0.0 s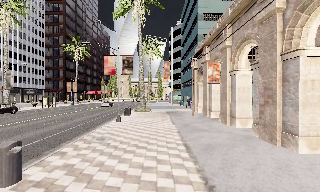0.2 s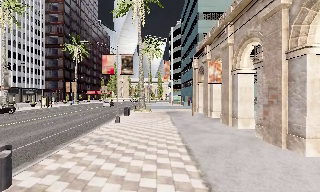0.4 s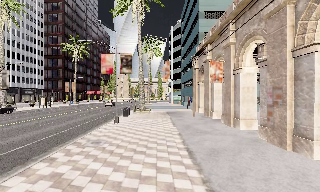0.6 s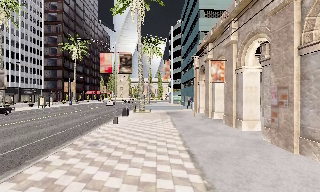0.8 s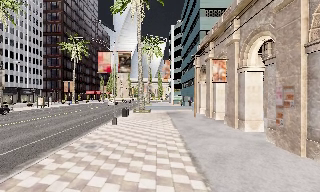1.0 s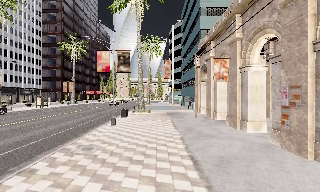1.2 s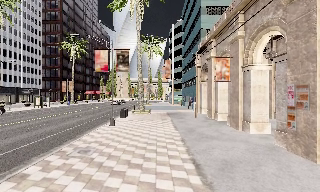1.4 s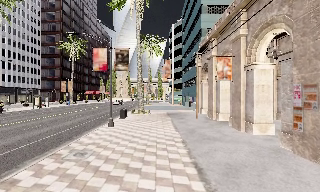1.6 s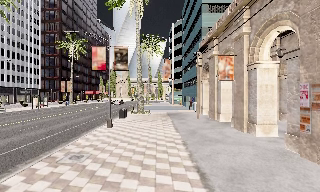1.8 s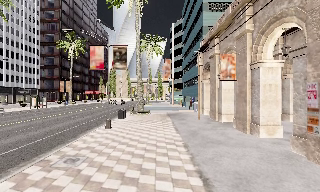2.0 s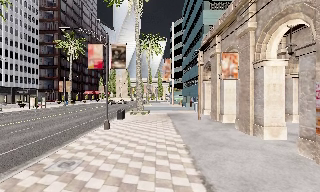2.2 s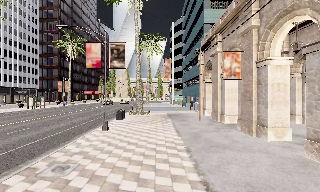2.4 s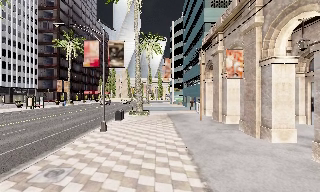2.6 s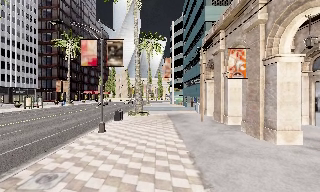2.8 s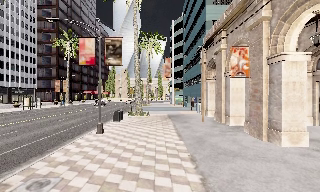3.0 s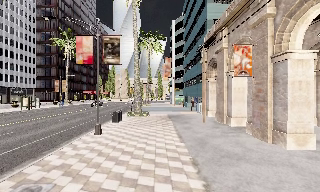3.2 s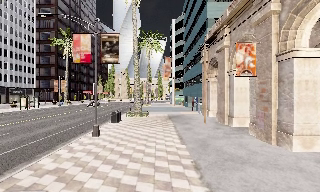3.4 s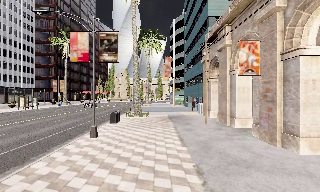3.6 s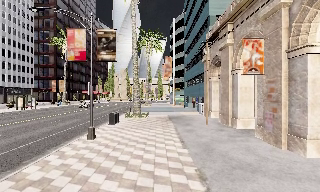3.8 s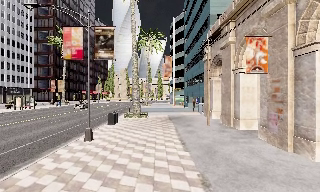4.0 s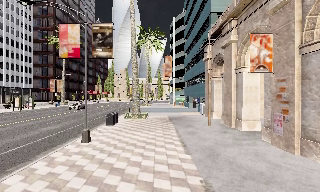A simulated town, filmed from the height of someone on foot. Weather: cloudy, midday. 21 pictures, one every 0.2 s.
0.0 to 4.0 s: The camera travels forward, about 7 m, so what stands in front looms larger.
The film runs forward here.
